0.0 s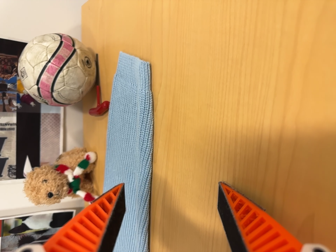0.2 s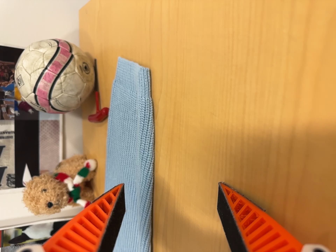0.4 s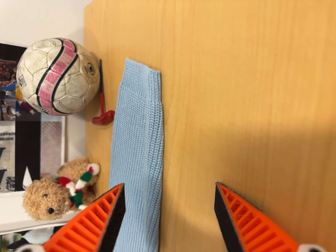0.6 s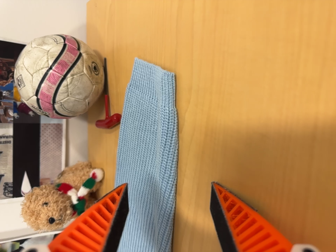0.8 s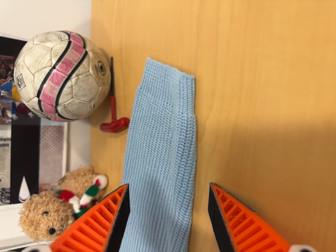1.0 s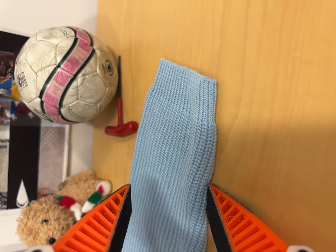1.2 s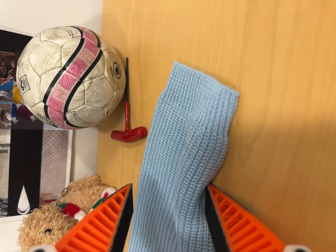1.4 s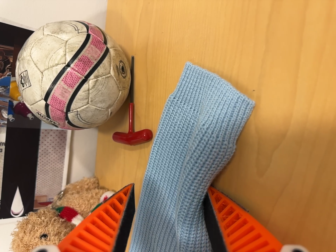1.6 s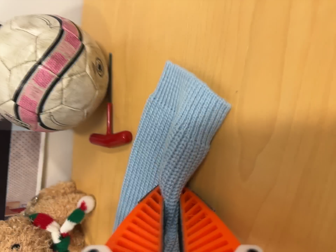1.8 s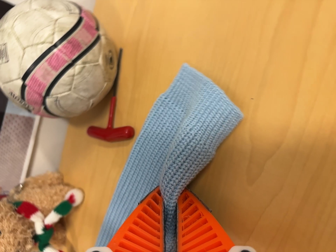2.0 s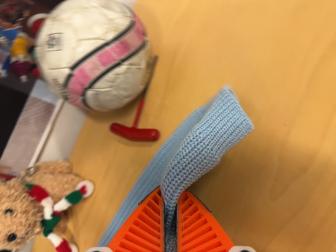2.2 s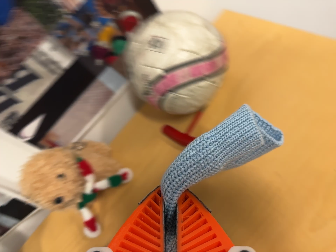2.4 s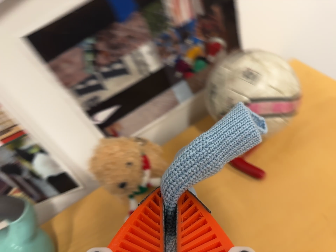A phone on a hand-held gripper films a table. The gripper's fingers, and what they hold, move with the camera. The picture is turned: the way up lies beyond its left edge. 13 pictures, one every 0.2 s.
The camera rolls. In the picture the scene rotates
clockwise.
0.0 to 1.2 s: The camera travels forward, to its left and toward the top of its view, about 14 cm, so what stands in front looms larger.
1.2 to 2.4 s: The camera pans to its right by about 10 degrees. It travels to its left, about 24 cm. Its aim tips toward the top of its view by about 10 degrees, and the scene shifts downward. It rolls about its line of sight by about 50 degrees, and the scene rotates clockwise.
The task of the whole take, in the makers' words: right arm across.
The film runs forward here.
